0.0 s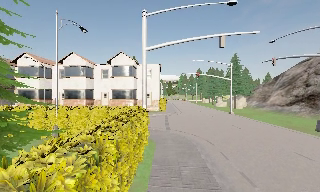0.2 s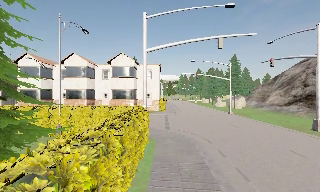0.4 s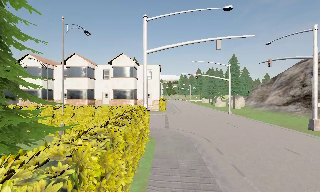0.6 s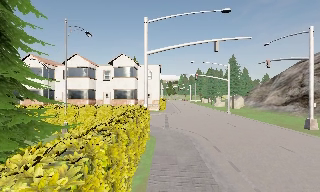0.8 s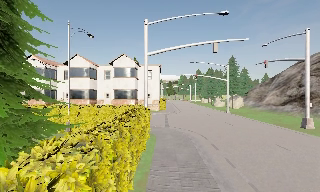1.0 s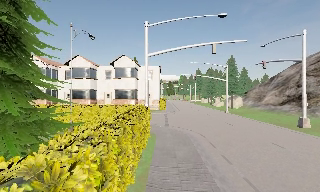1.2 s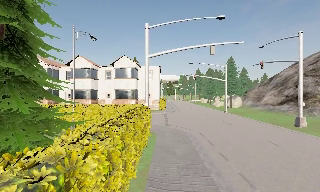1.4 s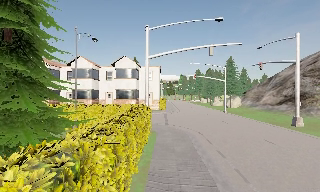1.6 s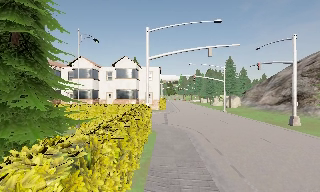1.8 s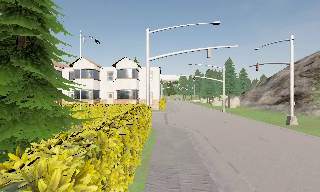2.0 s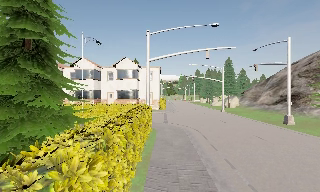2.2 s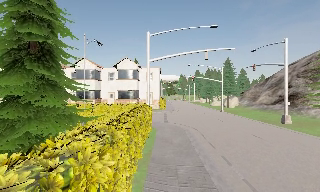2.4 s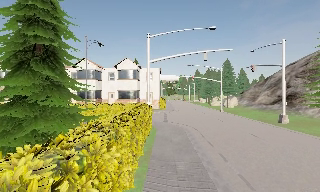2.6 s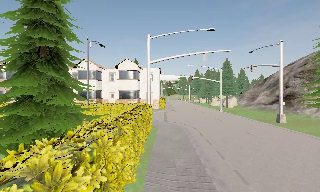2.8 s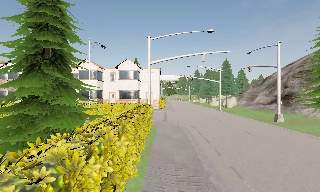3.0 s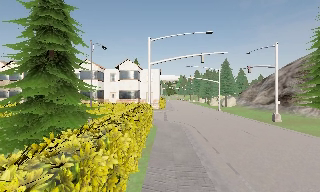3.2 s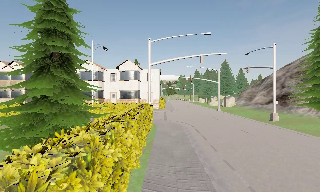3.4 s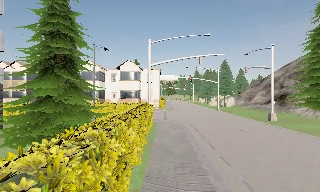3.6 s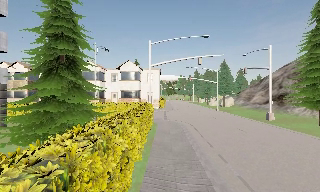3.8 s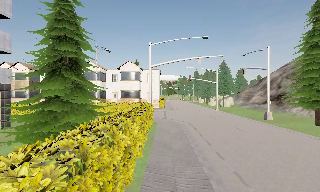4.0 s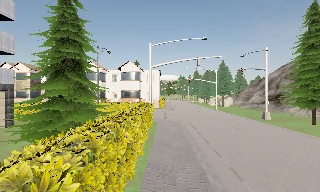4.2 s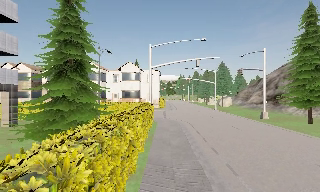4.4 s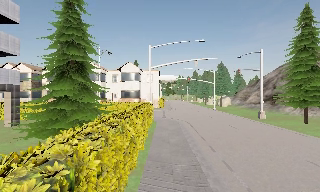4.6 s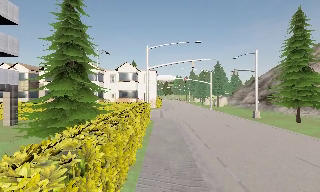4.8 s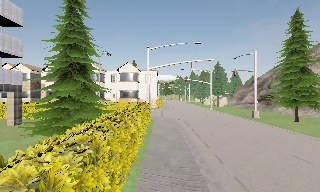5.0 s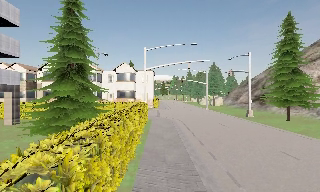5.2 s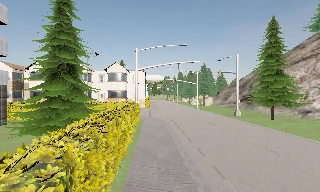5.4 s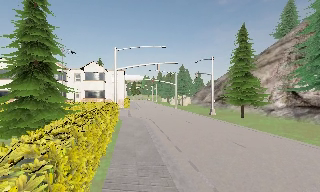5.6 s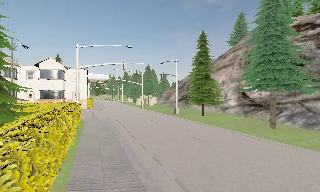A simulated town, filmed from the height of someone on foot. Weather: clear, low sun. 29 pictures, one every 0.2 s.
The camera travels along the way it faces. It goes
backward.
0.0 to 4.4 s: The camera travels backward, about 7 m, so what stands in front gets smaller.
4.4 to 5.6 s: The camera swings to its right by about 25 degrees, and the scene slides to the left. It travels backward, about 2 m, so what stands in front gets smaller.
The film runs backward here.
